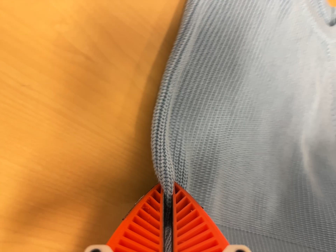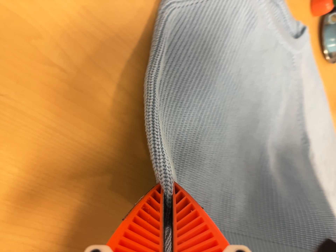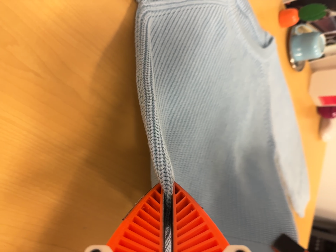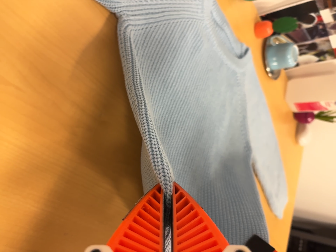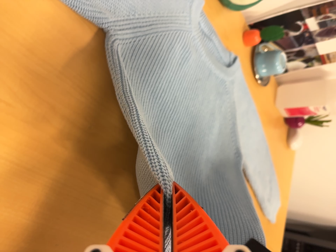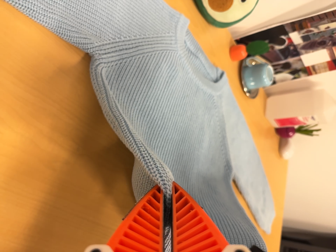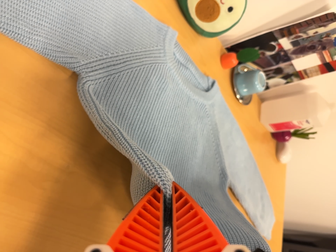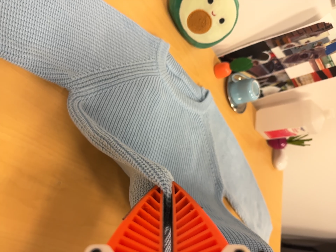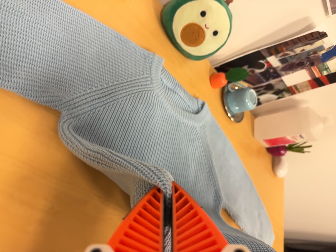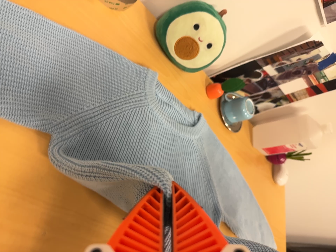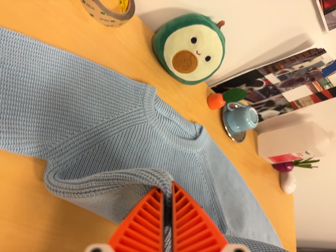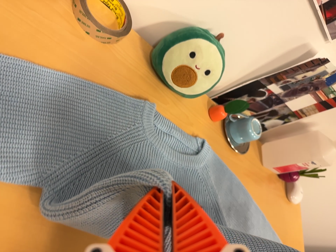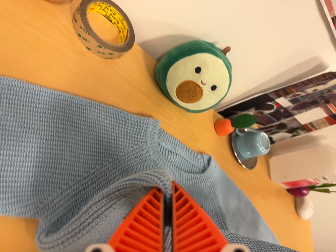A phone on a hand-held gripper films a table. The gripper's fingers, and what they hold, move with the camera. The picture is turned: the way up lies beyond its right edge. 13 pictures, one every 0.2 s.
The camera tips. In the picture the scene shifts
downward.
The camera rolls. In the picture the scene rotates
counterclockwise.
0.0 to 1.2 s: The camera pans to its right by about 10 degrees. It travels to its right and backward, about 10 cm, so close, fixed things drift to the left.
1.2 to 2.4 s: The camera travels toward the top of its view and forward, about 14 cm, so close, fixed things drift downward.
The film runs forward here.
